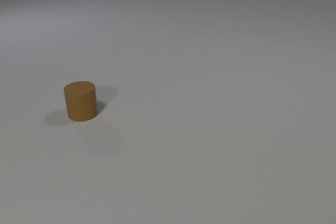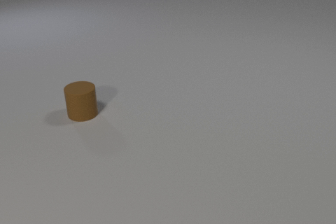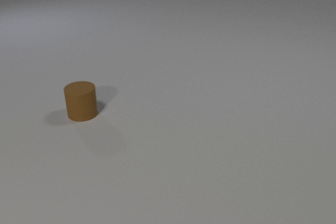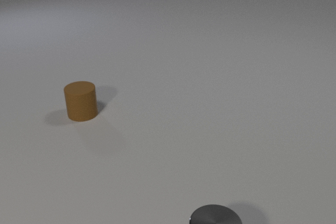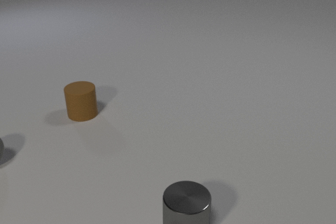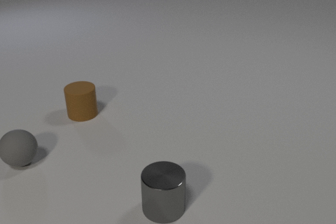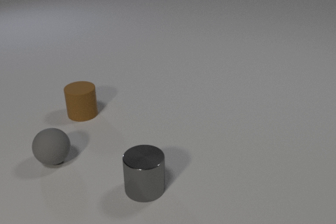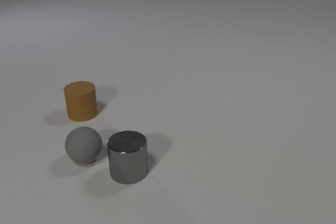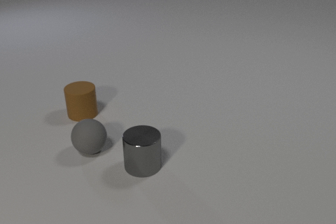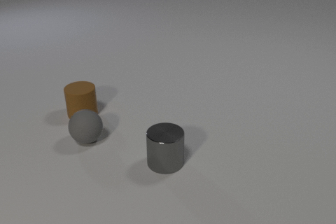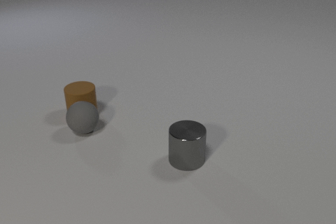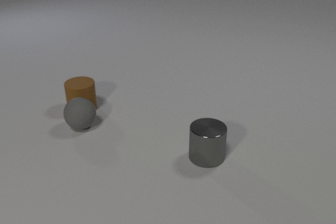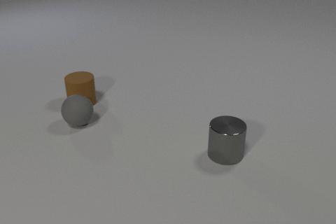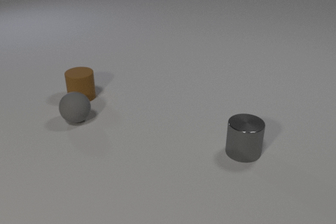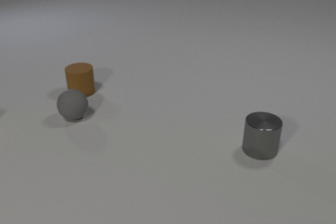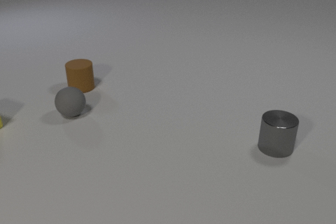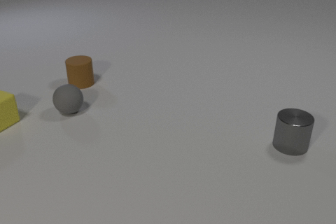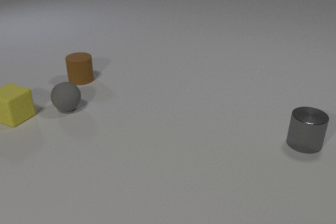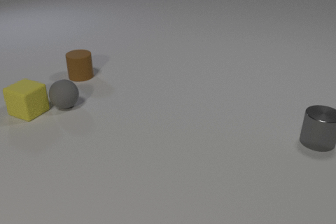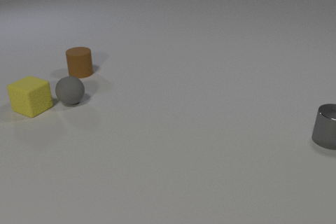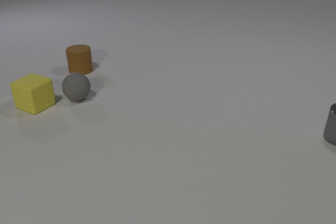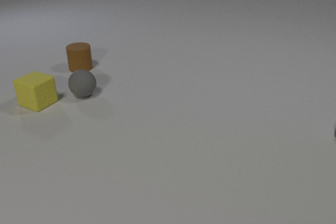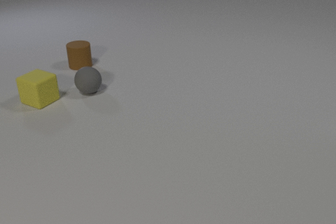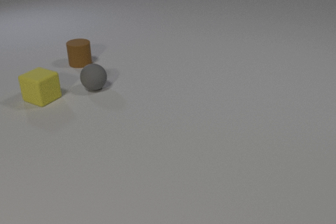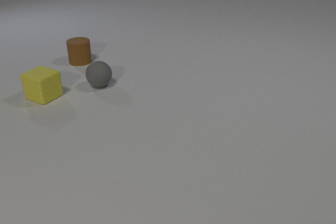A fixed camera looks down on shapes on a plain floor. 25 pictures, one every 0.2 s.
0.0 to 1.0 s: The gray metal cylinder comes in at the bottom edge, slides away from the camera and to the left. The gray rubber sphere comes in at the left edge, rolls to the right.
1.0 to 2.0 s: The gray metal cylinder slides away from the camera. The gray rubber sphere rolls to the right and away from the camera. The gray metal cylinder and the gray rubber sphere collide.
2.0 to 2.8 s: The gray metal cylinder slides to the right. The gray rubber sphere rolls away from the camera. The brown rubber cylinder slides away from the camera. The gray rubber sphere and the brown rubber cylinder collide.
2.8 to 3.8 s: The gray metal cylinder slides to the right and away from the camera. The gray rubber sphere rolls away from the camera. The brown rubber cylinder slides away from the camera. The yellow rubber cube comes in at the left edge, slides to the right and away from the camera. The gray rubber sphere and the yellow rubber cube collide.
3.8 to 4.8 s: The gray metal cylinder slides to the right and away from the camera, leaves at the right edge. The gray rubber sphere rolls away from the camera and to the right. The brown rubber cylinder slides away from the camera. The yellow rubber cube slides away from the camera and to the right.
What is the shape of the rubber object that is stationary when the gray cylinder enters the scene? cylinder.
What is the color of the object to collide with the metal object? gray.
Are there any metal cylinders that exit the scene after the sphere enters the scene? yes.
